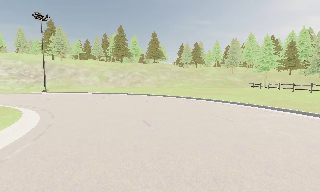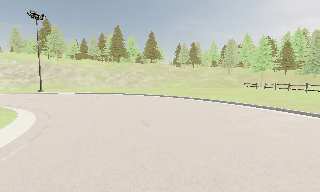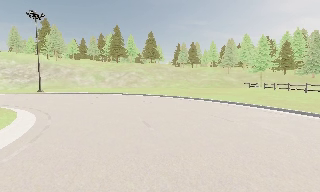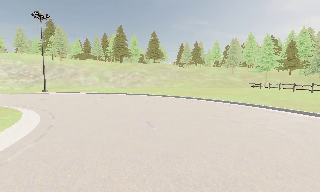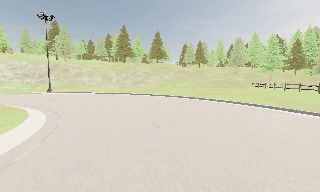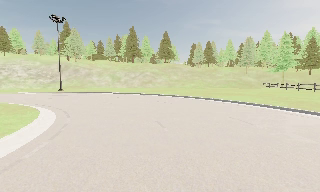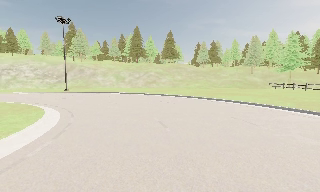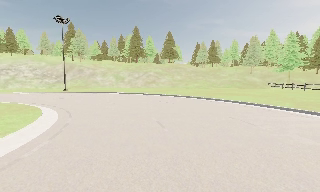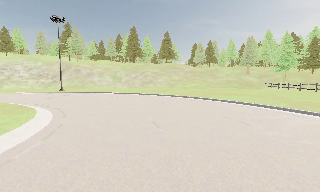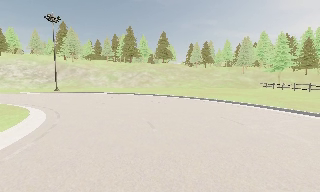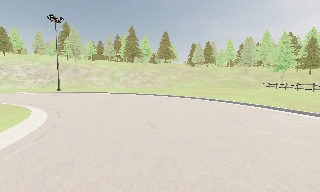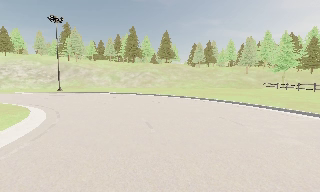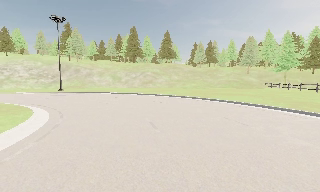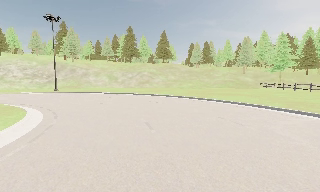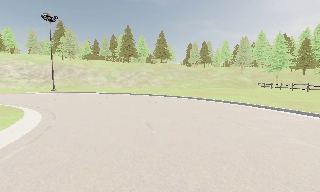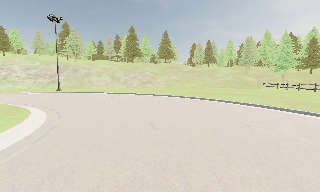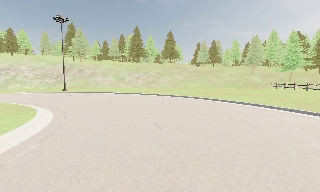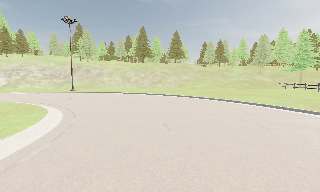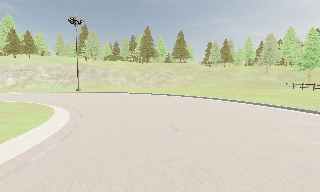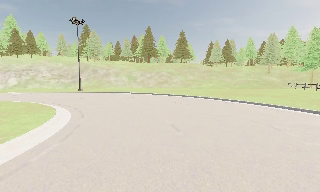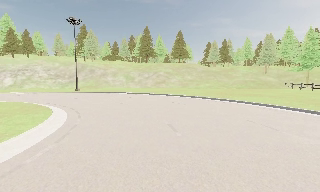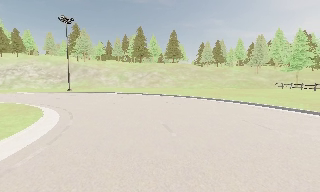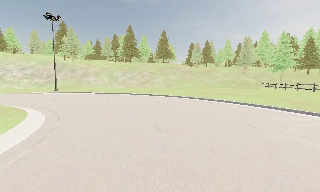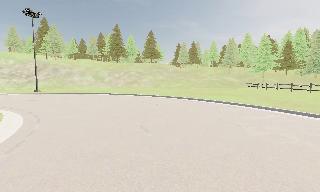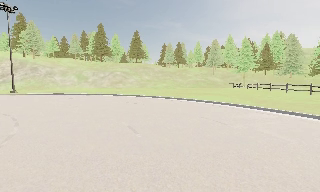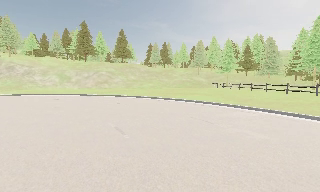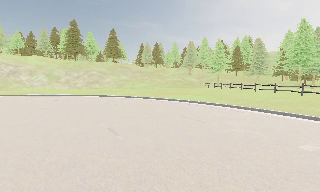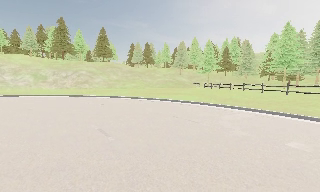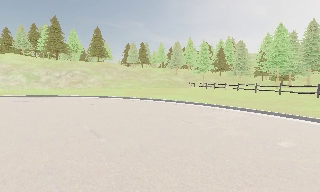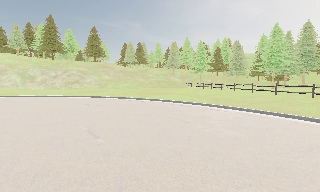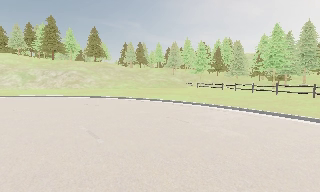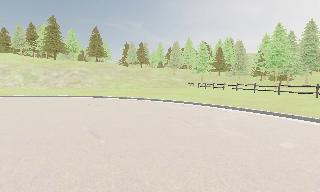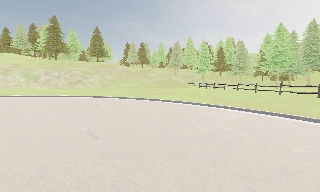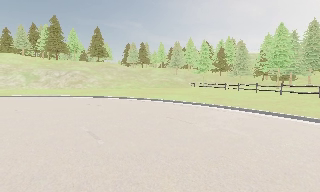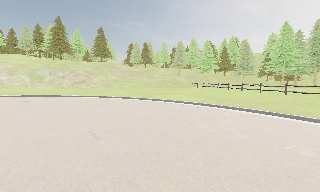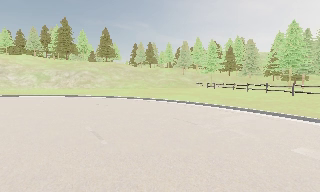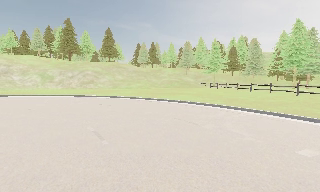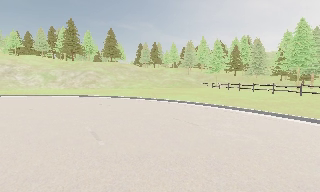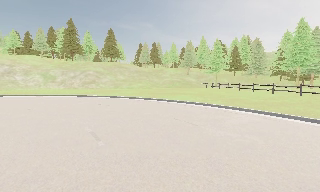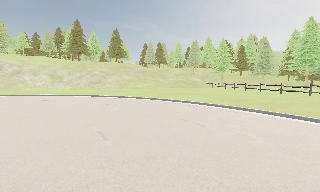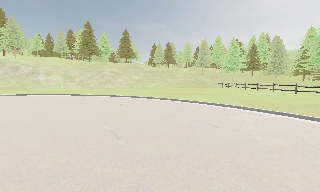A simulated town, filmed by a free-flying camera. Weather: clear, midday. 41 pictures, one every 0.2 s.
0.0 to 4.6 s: The camera travels forward, about 0.5 m, so what stands in front looms larger.
4.6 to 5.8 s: The camera swings to its right by about 20 degrees, and the scene slides to the left.
5.8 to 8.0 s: The camera swings to its left by about 10 degrees, and the scene slides to the right.
The film runs forward here.
